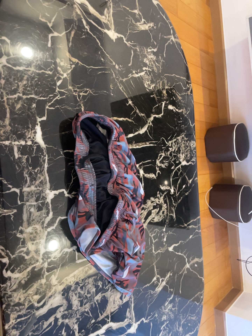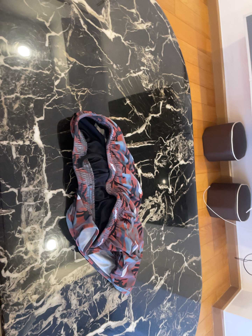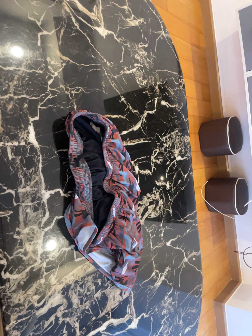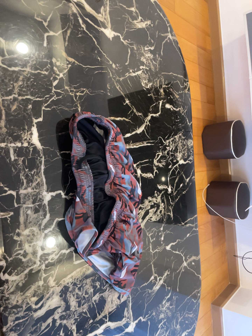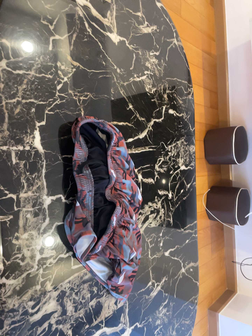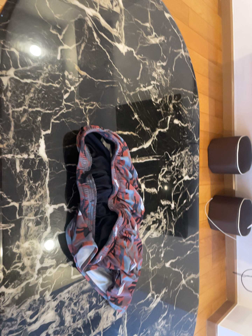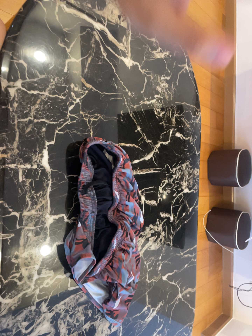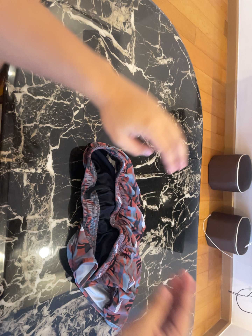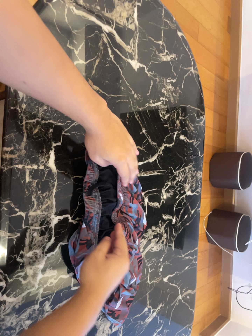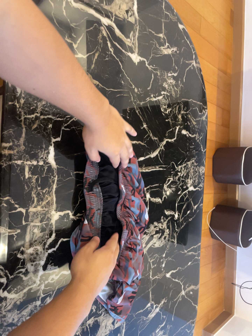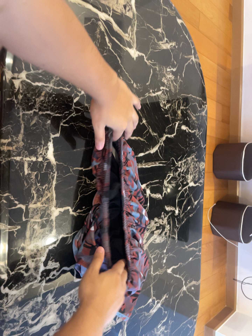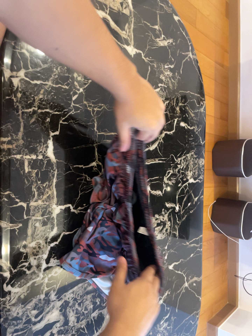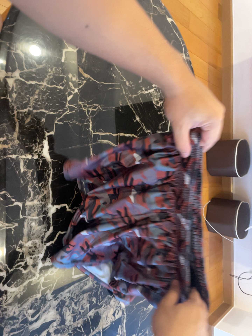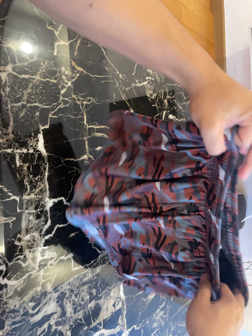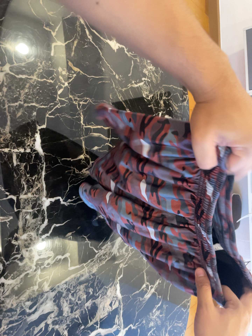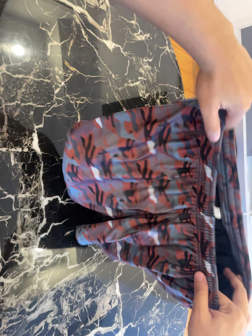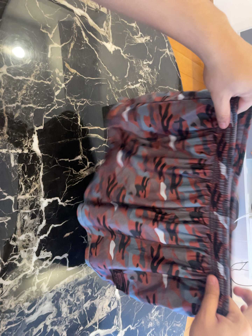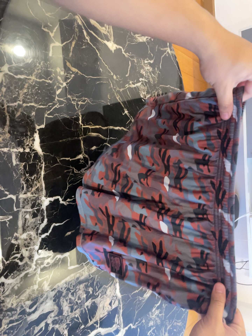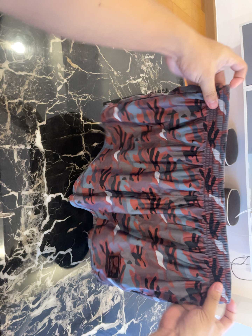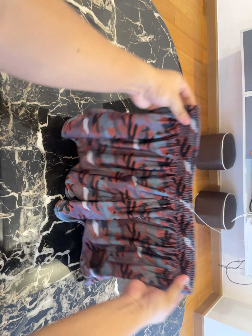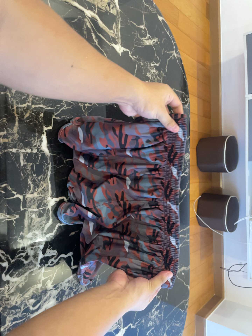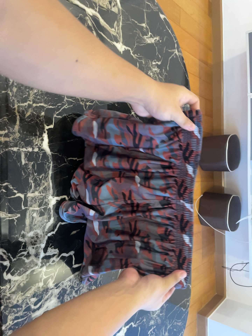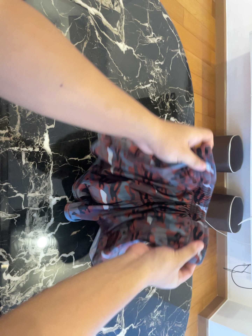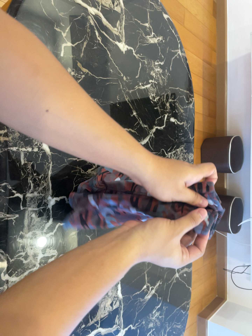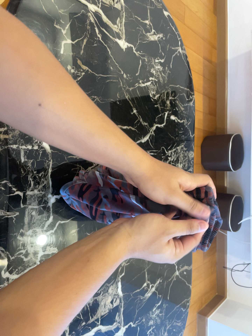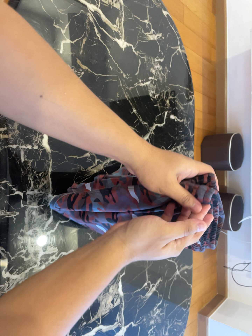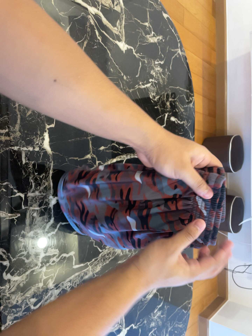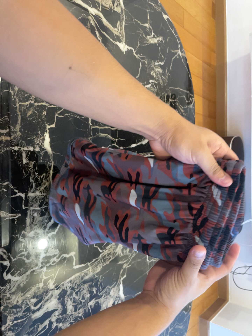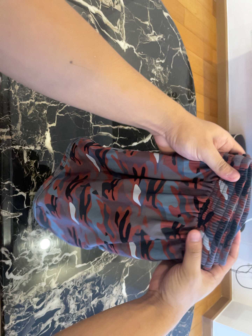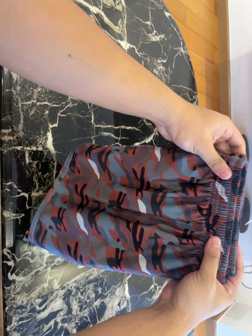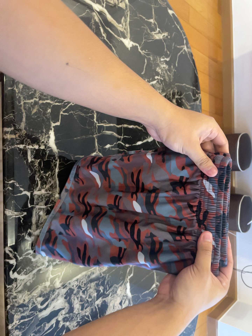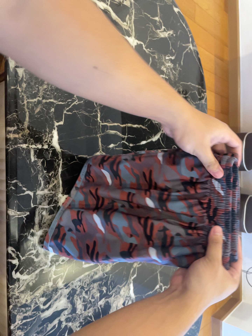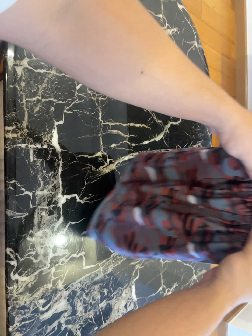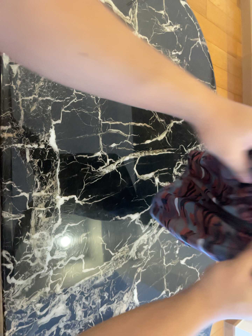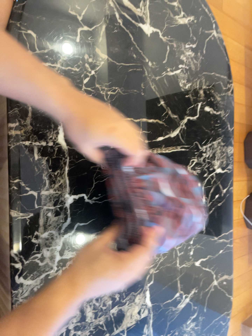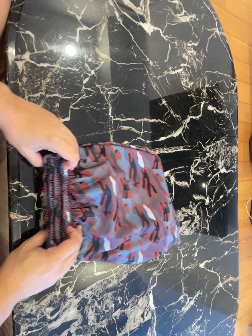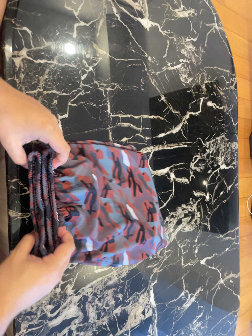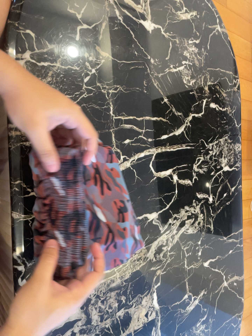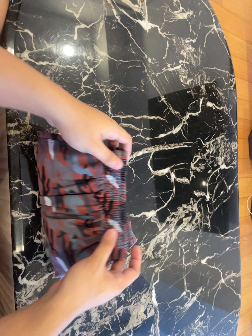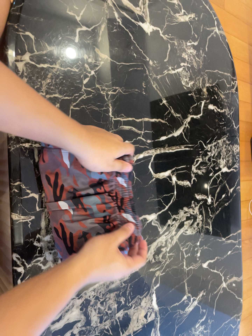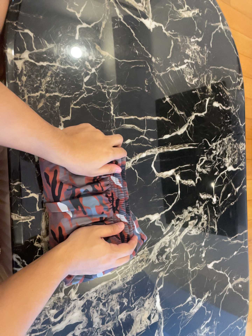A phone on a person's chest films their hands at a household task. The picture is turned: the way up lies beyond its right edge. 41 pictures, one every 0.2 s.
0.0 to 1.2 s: The camera travels toward the top of its view, about 5 cm, so close, fixed things drift downward.
1.2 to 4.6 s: The camera shifts only a little, or ends up much as it began.
4.6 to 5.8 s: The camera keeps its place and its aim.
5.8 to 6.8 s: The camera travels forward, about 7 cm, so what stands in front looms larger.
6.8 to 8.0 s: The camera shifts only a little, or ends up much as it began.
The film runs forward here.
